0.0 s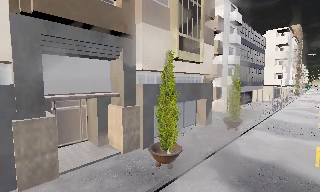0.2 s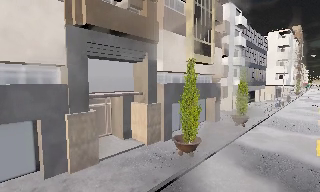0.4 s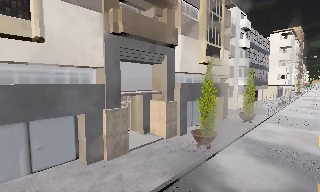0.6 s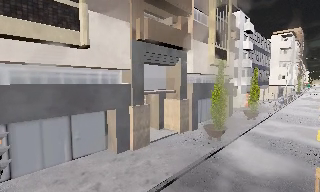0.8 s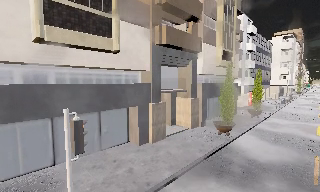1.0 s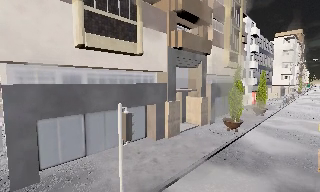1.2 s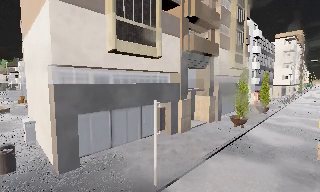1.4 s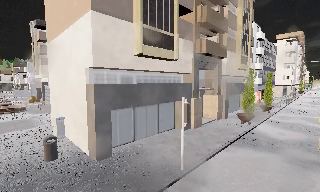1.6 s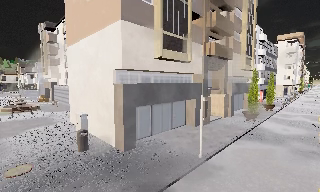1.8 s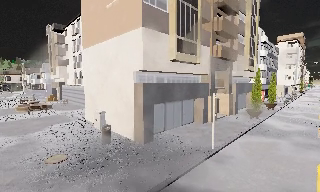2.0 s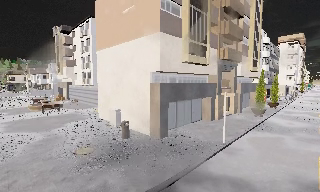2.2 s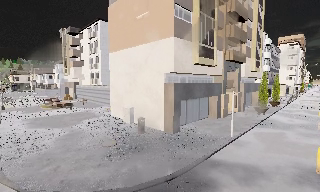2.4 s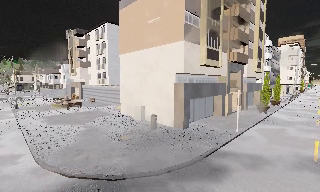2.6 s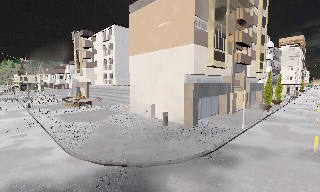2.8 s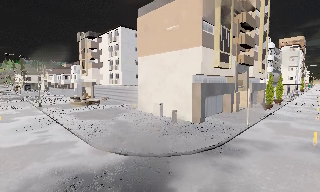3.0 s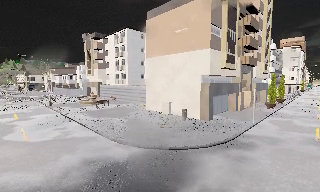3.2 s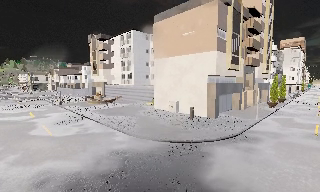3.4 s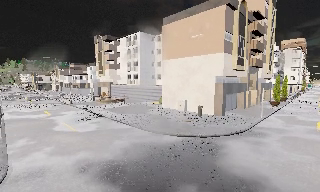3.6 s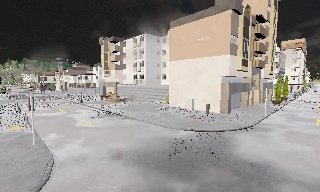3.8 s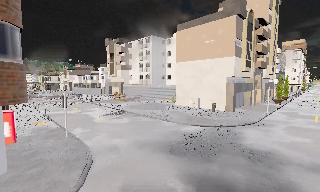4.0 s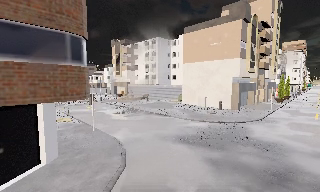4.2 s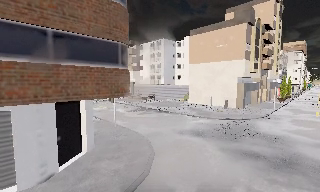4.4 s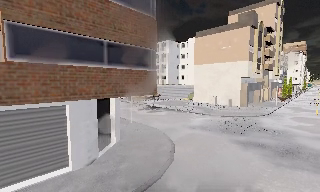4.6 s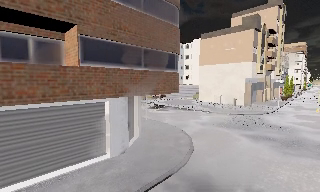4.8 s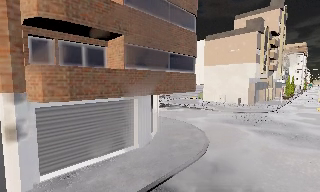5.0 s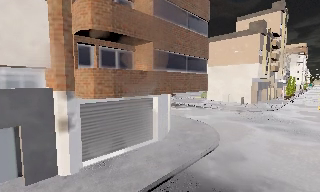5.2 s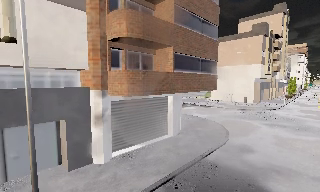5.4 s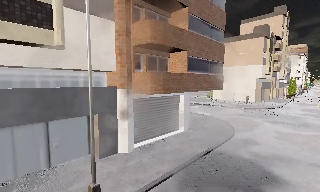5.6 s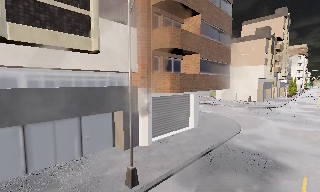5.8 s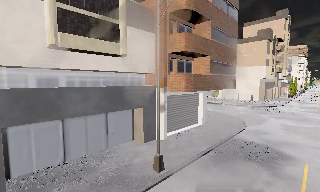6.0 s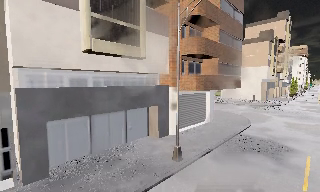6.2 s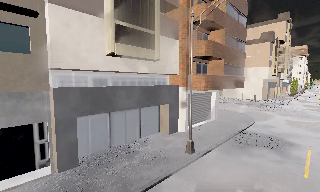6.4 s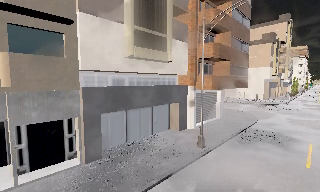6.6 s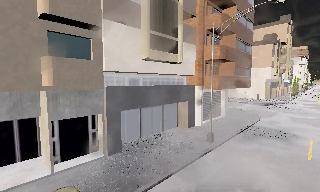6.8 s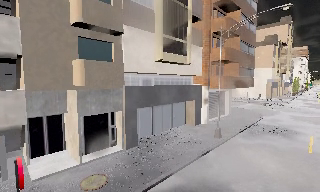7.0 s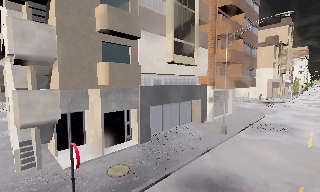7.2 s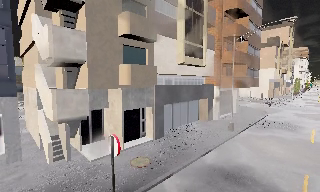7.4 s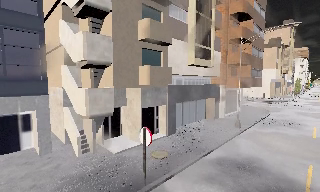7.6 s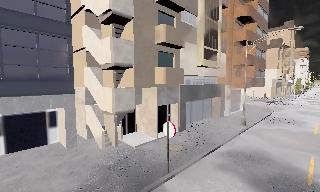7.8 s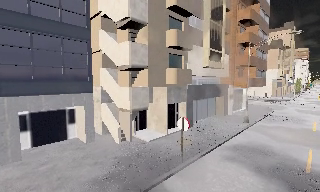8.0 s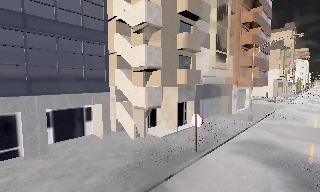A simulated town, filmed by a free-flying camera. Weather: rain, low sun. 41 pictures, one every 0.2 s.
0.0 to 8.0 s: The camera travels backward and to its left, about 60 m, so what stands in front gets smaller.
The film runs backward here.
